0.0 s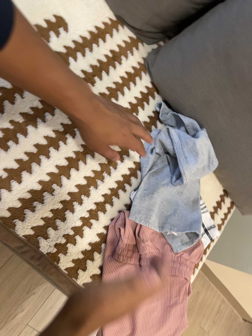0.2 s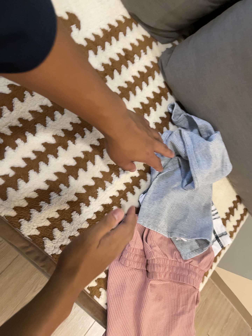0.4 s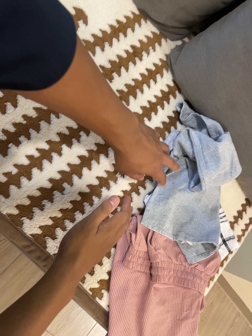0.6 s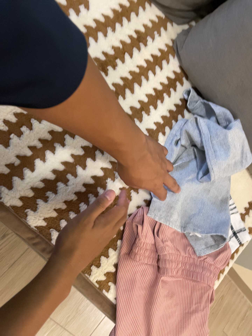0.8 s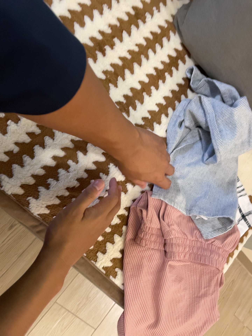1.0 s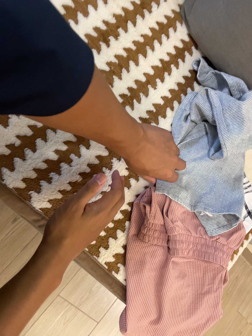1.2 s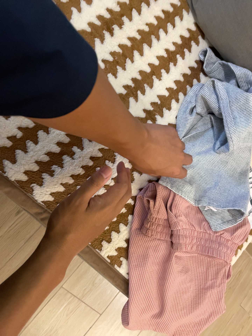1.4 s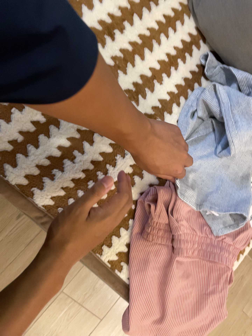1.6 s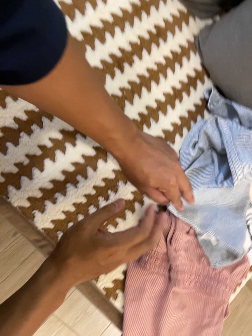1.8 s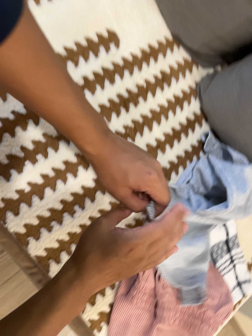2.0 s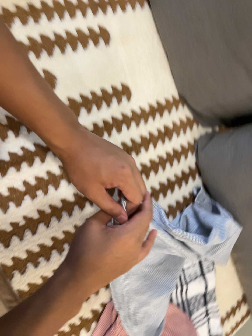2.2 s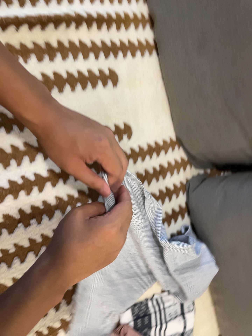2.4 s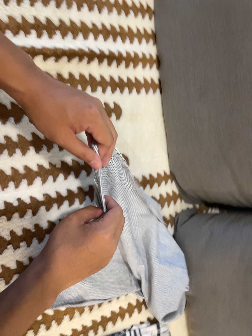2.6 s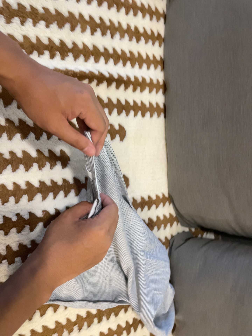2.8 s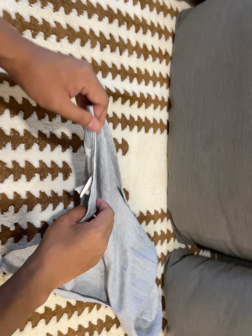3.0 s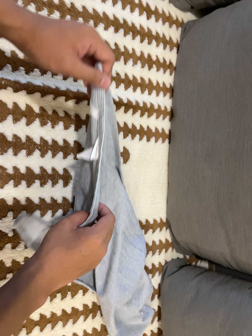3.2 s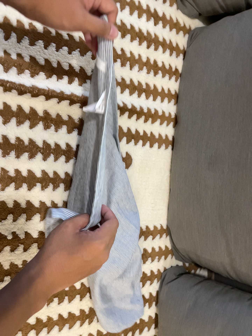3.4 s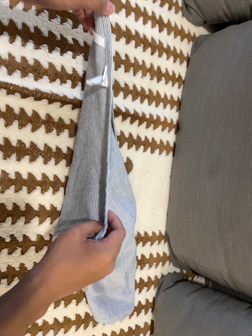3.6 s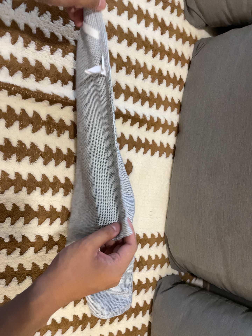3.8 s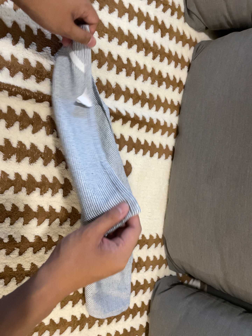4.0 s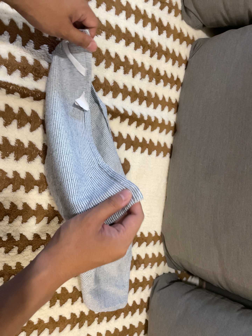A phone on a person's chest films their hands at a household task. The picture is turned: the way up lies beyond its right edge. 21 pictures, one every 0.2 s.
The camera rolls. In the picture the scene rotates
clockwise.
0.0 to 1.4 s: The scene slides to the right, as the camera pans about 10 degrees to its left. It travels forward, about 9 cm, so what stands in front looms larger.
1.4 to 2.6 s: The camera pans to its right by about 10 degrees. It travels toward the top of its view and backward, about 24 cm, so close, fixed things drift downward. Its aim tips toward the top of its view by about 20 degrees, and the scene shifts downward. It rolls about its line of sight by about 35 degrees, and the scene rotates clockwise.
2.6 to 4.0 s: The camera rolls about its line of sight by about 10 degrees, and the scene rotates clockwise.
The film runs forward here.
